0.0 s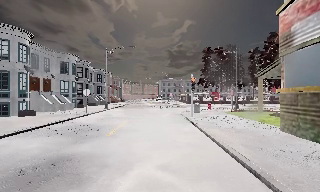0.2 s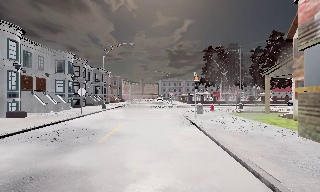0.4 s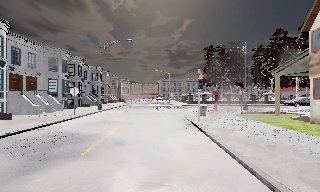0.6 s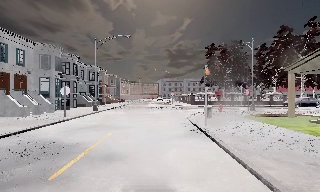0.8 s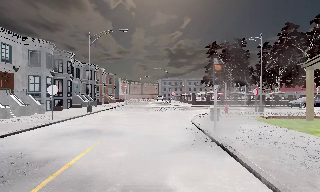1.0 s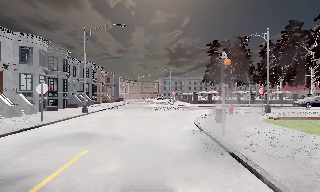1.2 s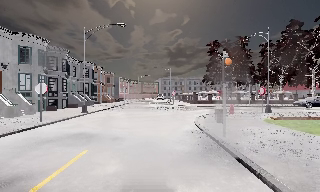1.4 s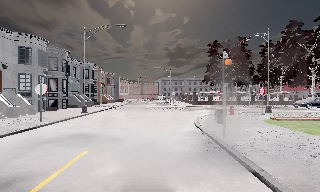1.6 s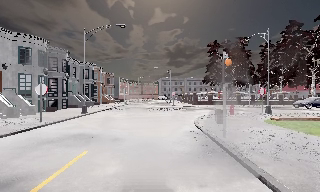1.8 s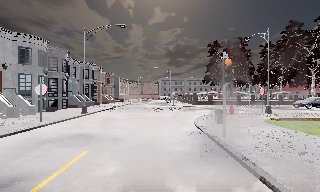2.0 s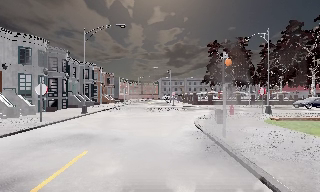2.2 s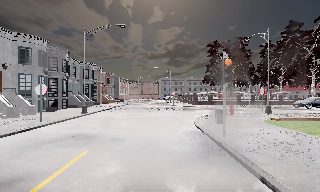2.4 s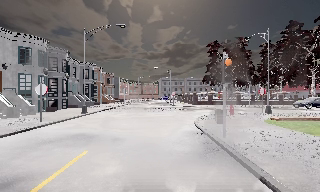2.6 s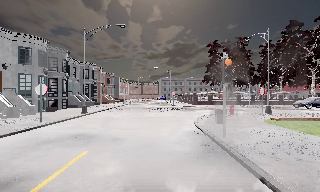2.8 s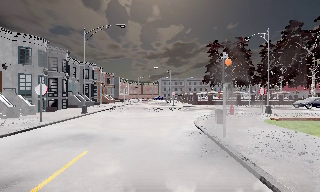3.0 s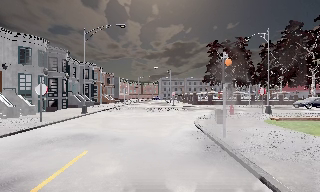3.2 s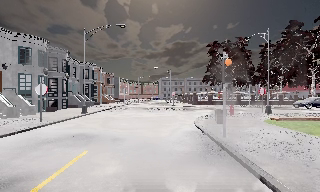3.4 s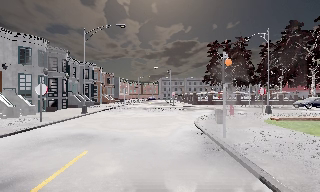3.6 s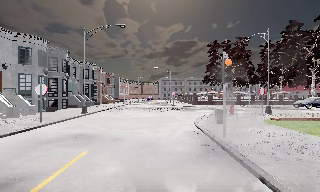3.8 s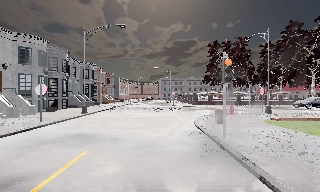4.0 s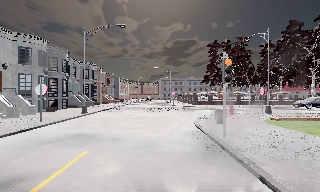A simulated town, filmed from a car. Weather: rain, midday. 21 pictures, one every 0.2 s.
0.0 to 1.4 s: The camera travels forward, about 6 m, so what stands in front looms larger. It loses speed.
1.4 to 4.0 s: The camera keeps its place and its aim.
The film runs forward here.
